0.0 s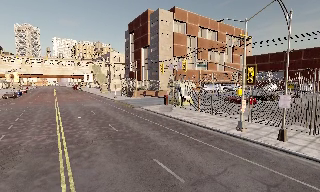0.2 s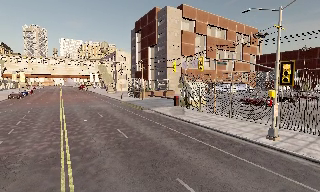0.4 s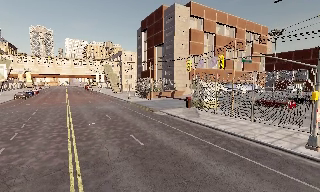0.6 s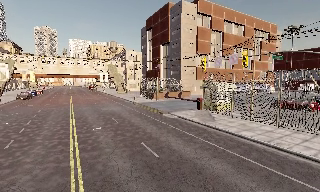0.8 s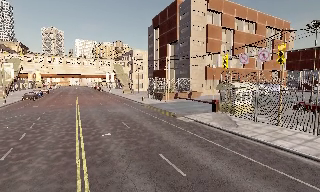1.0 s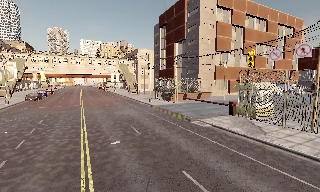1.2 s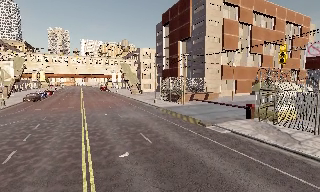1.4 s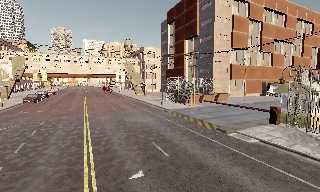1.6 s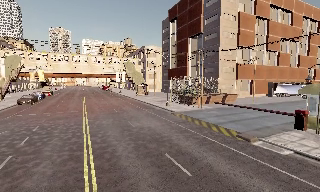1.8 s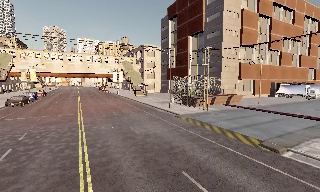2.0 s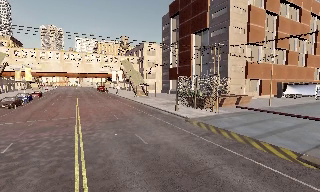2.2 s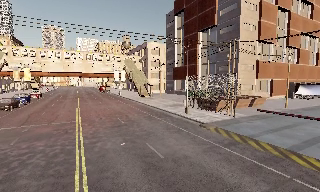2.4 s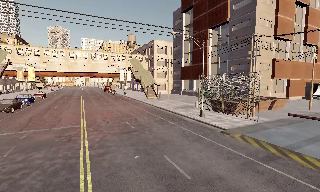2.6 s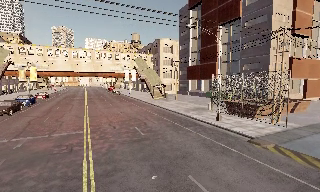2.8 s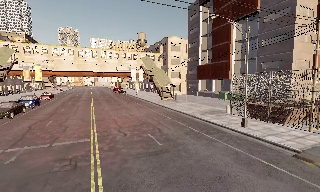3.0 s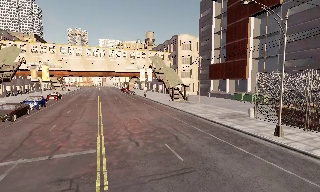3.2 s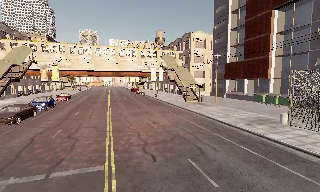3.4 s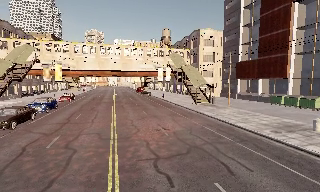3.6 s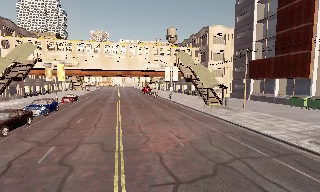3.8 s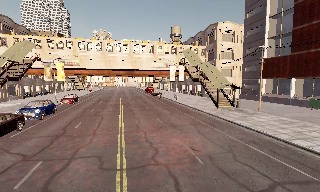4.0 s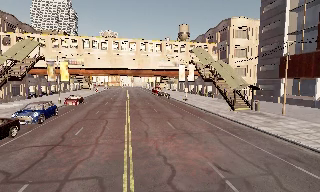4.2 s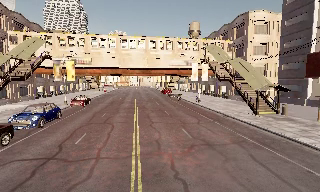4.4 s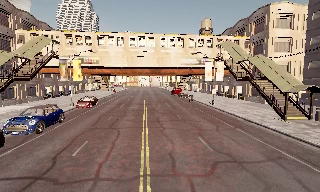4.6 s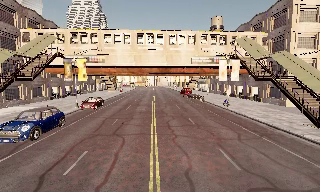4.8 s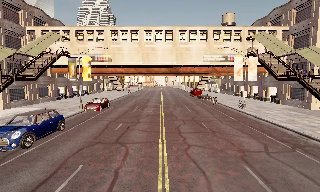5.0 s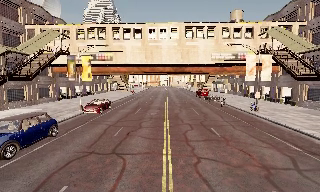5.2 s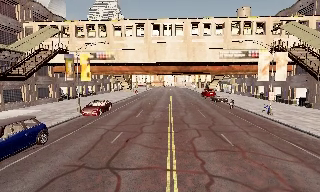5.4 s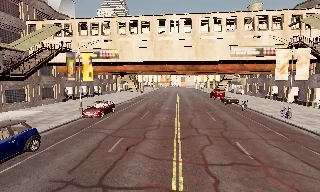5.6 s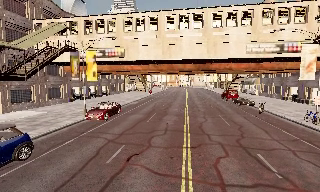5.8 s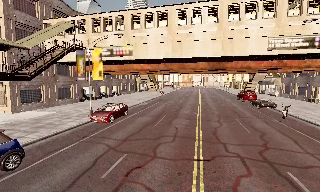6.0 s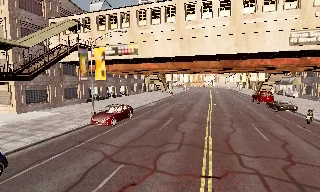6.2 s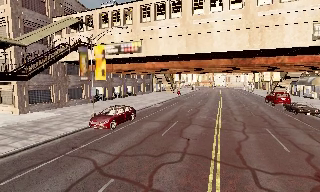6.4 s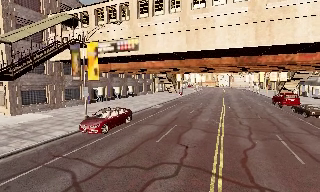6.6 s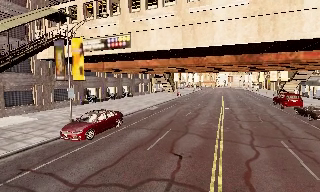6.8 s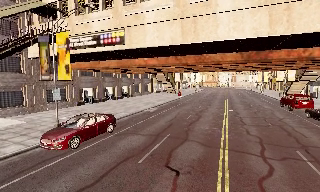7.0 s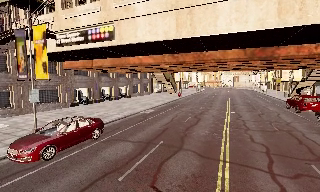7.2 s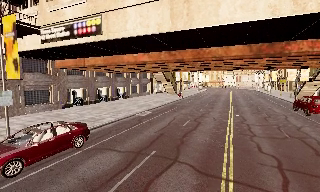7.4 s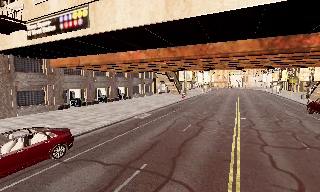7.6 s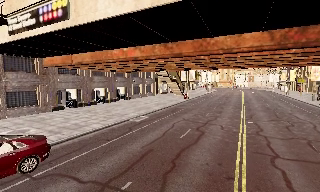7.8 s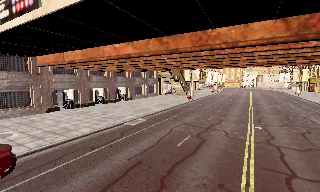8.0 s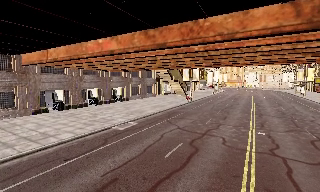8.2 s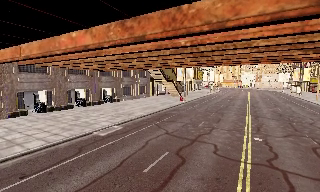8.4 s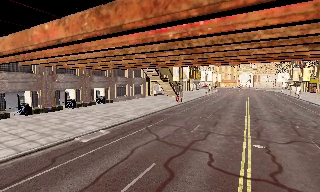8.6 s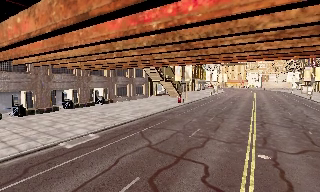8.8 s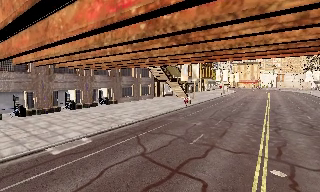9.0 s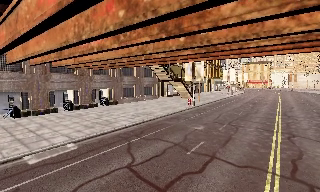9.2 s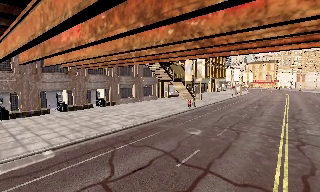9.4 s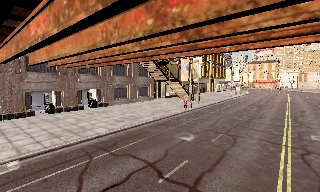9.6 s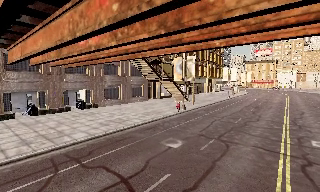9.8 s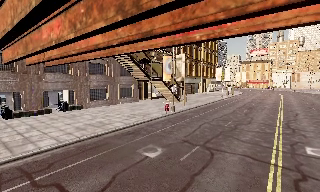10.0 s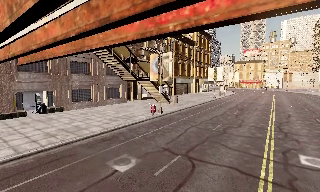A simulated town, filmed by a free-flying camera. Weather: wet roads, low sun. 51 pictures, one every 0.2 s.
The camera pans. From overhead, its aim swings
counterclockwise.
The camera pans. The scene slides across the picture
to the right.
0.0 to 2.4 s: The camera travels forward and to its left, about 20 m, so what stands in front looms larger.
2.4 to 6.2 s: The scene slides to the right, as the camera pans about 45 degrees to its left. It travels forward, about 30 m.
6.2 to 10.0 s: The camera pans to its left, which is counterclockwise from overhead, by about 15 degrees. It travels forward and to its right, about 25 m, so what stands in front looms larger.
The film runs forward here.
